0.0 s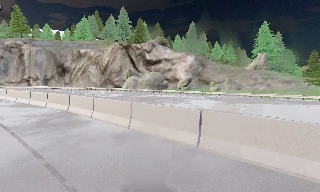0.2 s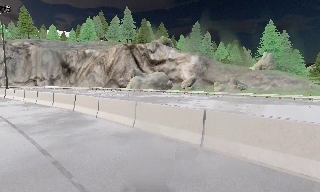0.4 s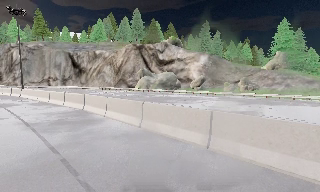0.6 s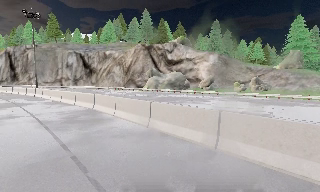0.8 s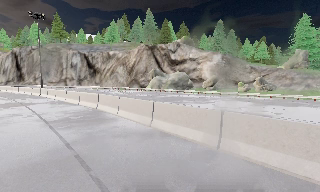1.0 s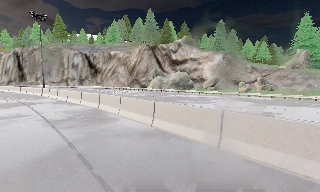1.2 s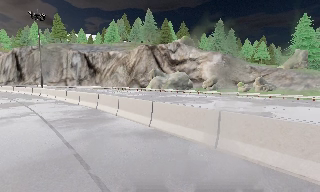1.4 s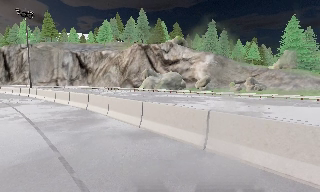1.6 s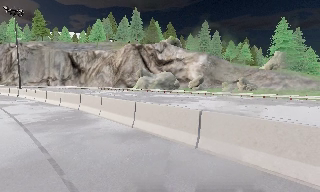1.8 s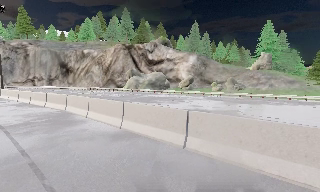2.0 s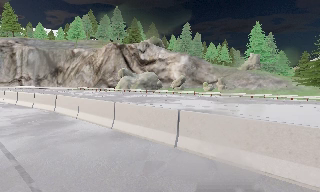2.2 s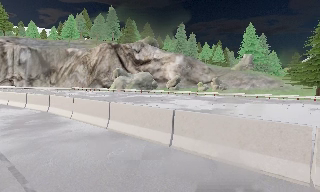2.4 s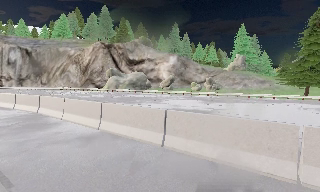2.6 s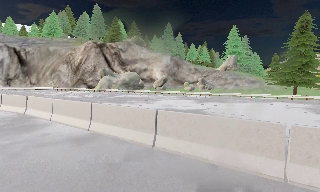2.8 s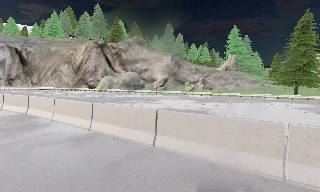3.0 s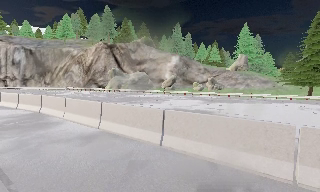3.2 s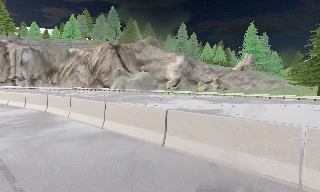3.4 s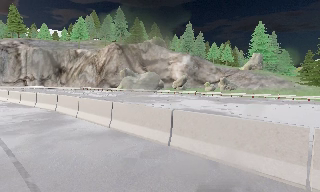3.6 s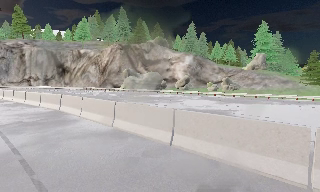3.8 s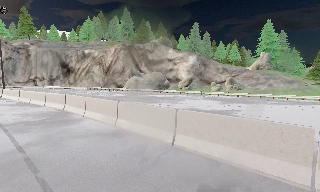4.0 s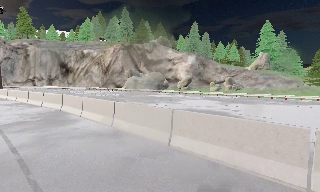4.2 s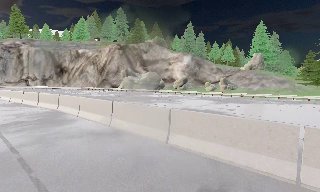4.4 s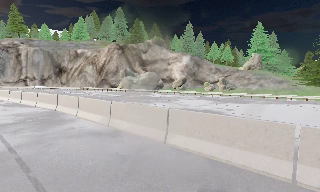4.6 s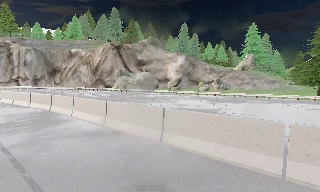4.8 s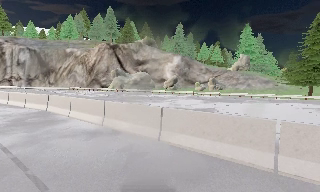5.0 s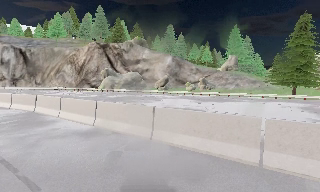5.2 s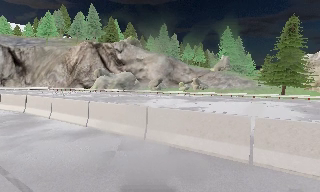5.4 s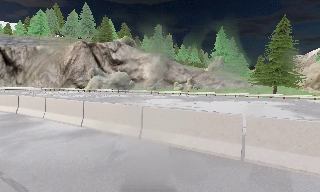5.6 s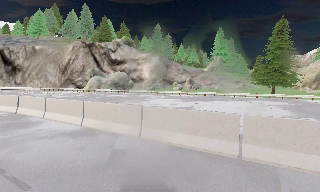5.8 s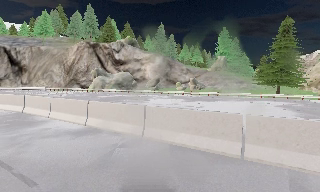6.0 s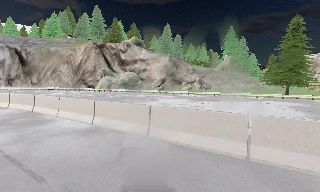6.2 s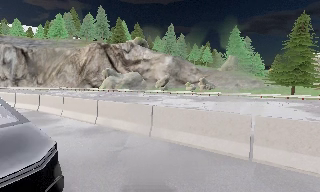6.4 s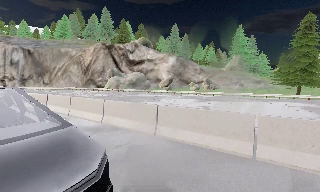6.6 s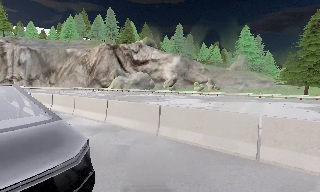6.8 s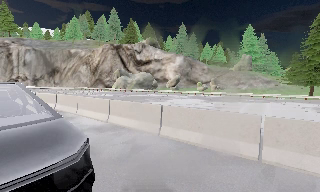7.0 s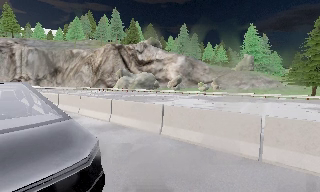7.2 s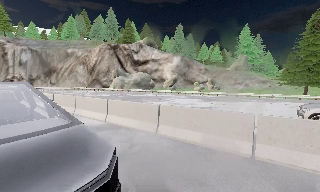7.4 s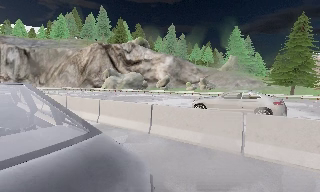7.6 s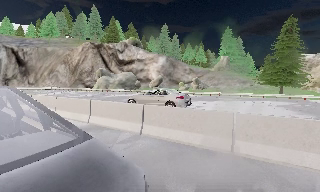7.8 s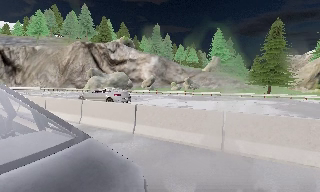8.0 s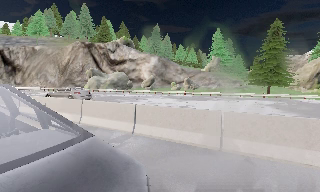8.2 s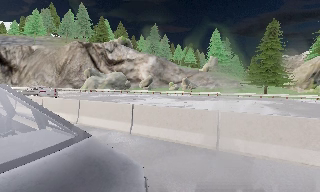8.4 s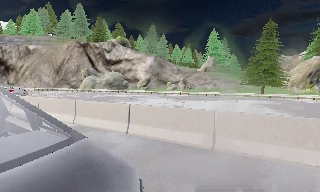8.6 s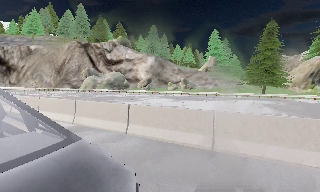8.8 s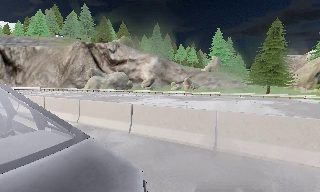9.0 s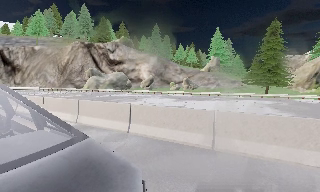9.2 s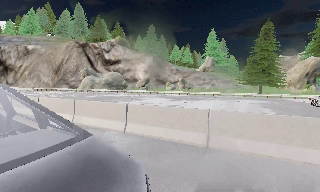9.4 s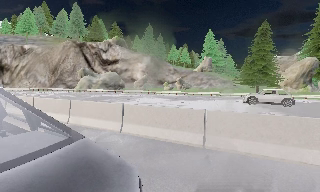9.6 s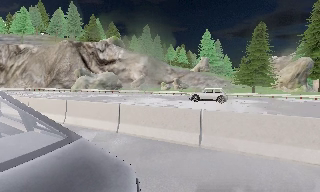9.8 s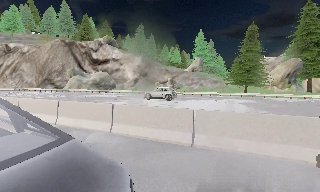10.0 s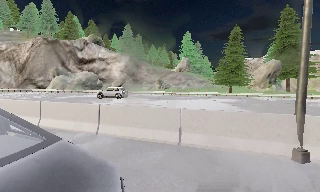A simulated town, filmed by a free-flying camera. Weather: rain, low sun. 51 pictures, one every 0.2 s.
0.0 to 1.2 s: The camera shifts only a little, or ends up much as it began.
1.2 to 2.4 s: The camera pans to its right, which is clockwise from overhead, by about 15 degrees.
2.4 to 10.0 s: The camera swings to its right by about 15 degrees, and the scene slides to the left. It travels backward and to its right, about 2 m, so what stands in front gets smaller.
The film runs forward here.
